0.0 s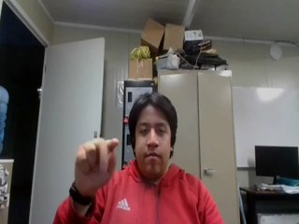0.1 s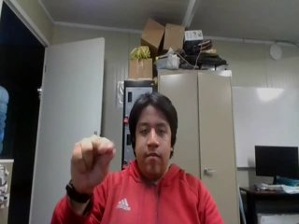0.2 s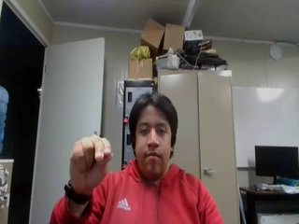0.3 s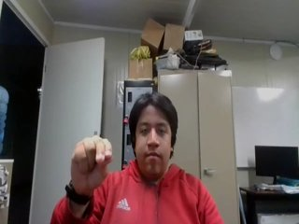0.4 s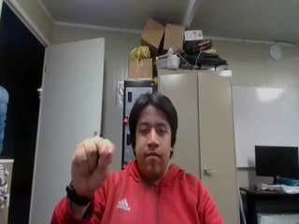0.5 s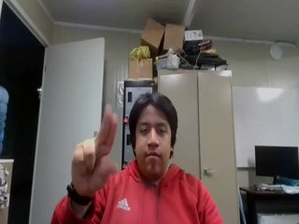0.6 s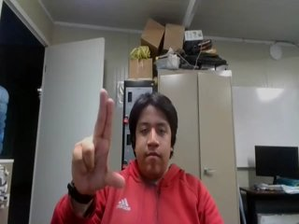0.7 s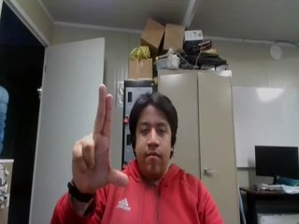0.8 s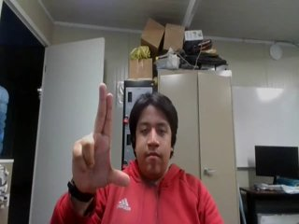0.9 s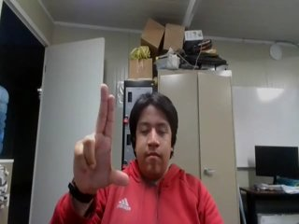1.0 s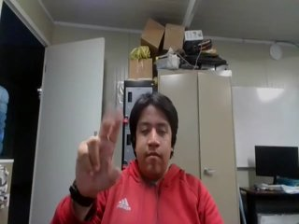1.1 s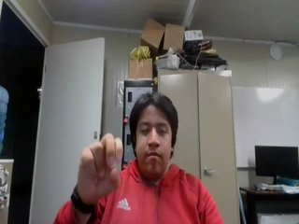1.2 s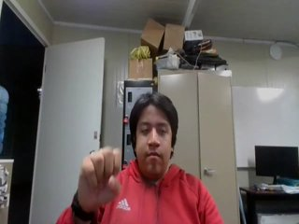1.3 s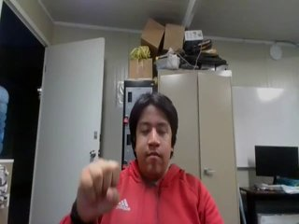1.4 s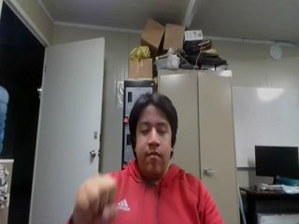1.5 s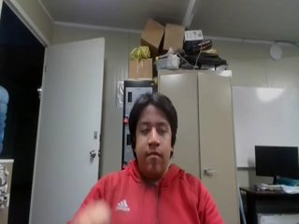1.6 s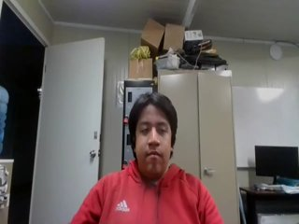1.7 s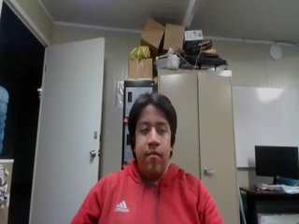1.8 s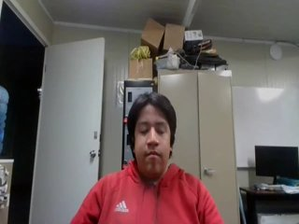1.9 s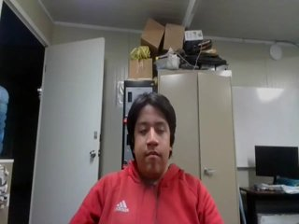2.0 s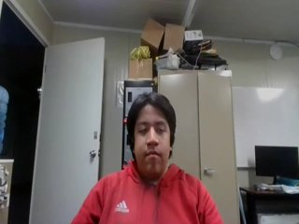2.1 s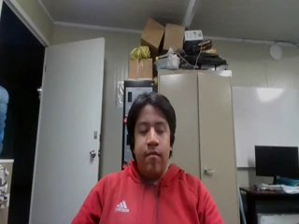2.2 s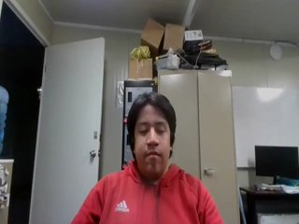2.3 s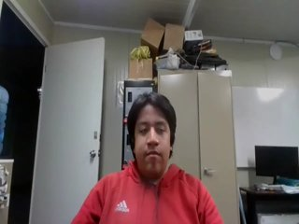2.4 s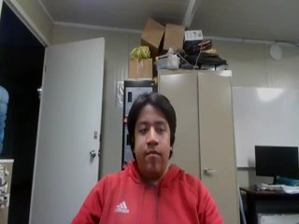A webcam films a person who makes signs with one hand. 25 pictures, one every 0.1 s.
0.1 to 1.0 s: Zoom in.
1.1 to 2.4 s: Non-gesture.
